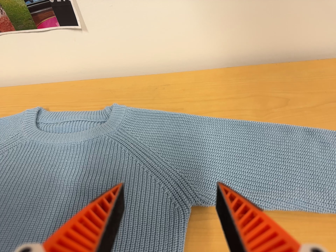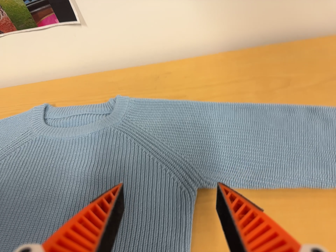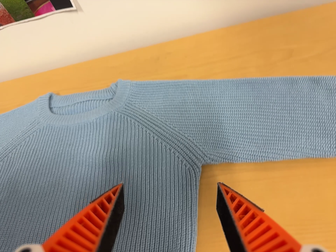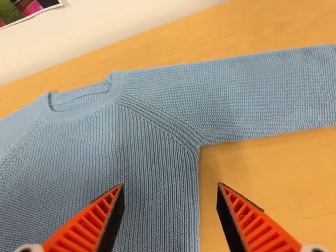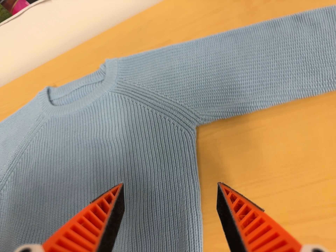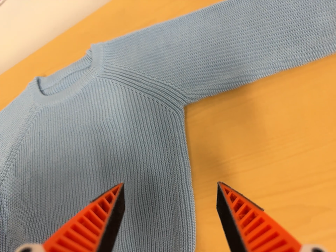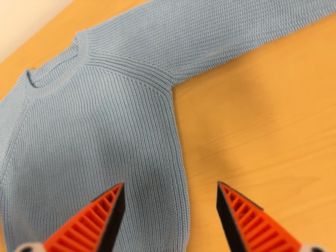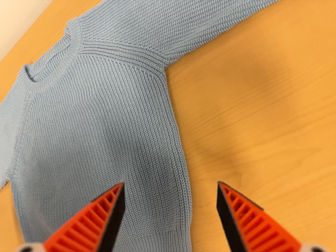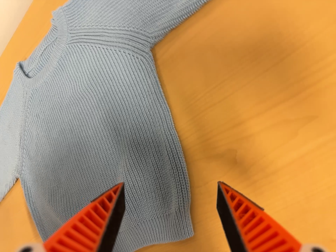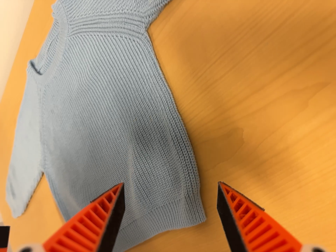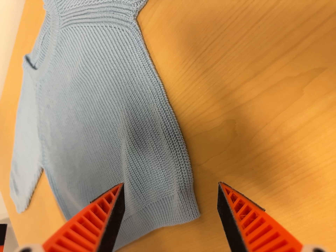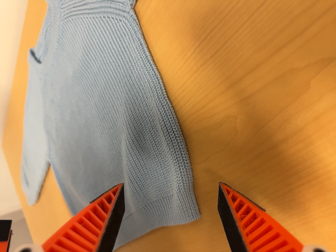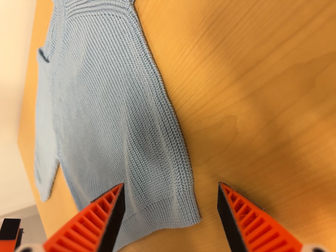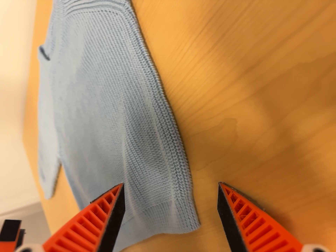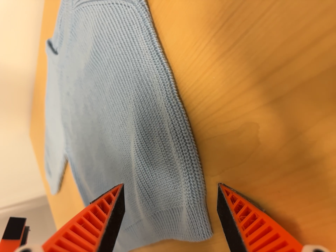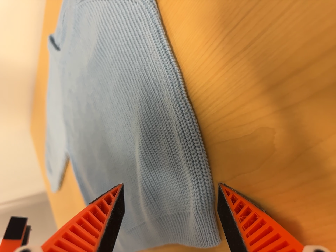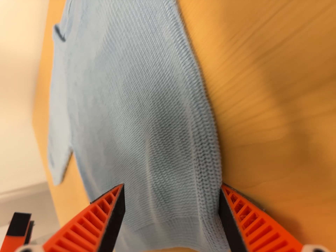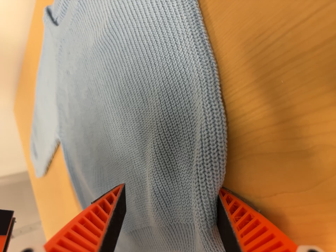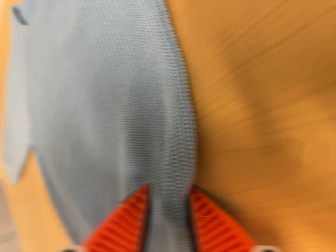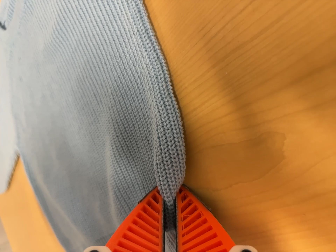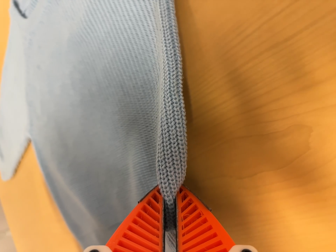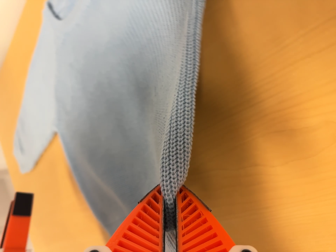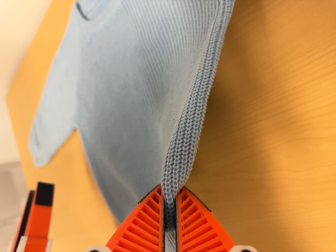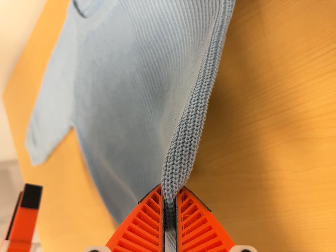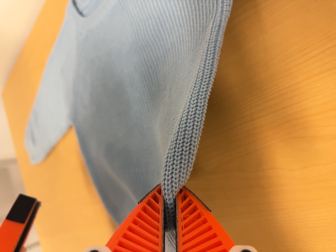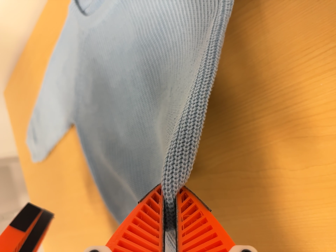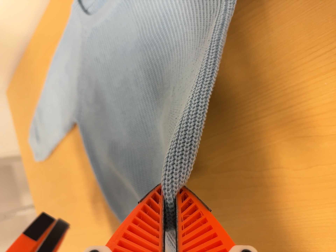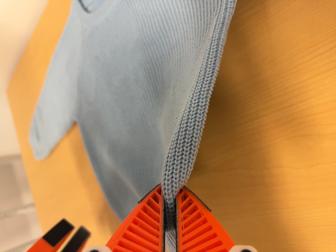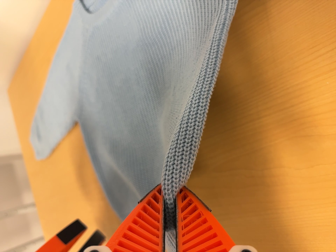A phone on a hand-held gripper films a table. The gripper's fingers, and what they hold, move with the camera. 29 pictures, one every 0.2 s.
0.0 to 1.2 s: The camera travels to its right, about 10 cm. Its aim tips toward the bottom of its view by about 20 degrees, and the scene shifts upward. It rolls about its line of sight by about 30 degrees, and the scene rotates counterclockwise.
1.2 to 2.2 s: The camera pans to its left by about 20 degrees. It travels to its right and forward, about 14 cm. Its aim tips toward the bottom of its view by about 15 degrees, and the scene shifts upward. It rolls about its line of sight by about 15 degrees, and the scene rotates counterclockwise.
2.2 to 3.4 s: The camera travels forward, about 8 cm, so what stands in front looms larger.
3.4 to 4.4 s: The camera travels to its left and backward, about 10 cm.
4.4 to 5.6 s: The camera keeps its place and its aim.
The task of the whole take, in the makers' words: fold up.
The film runs forward here.
